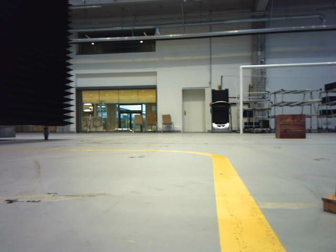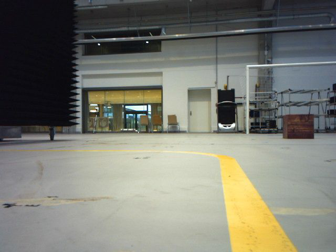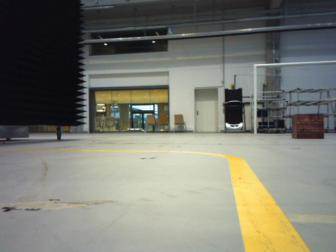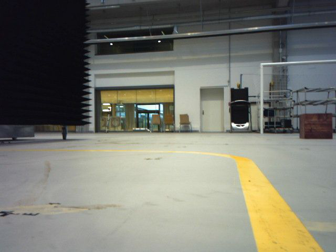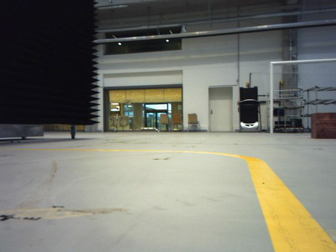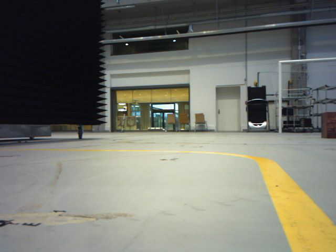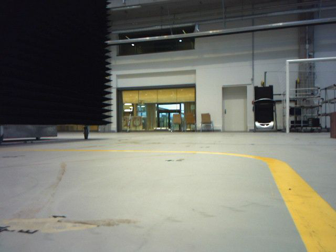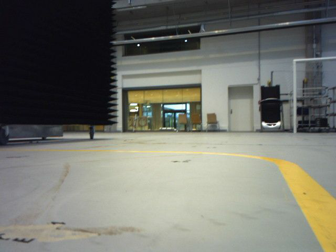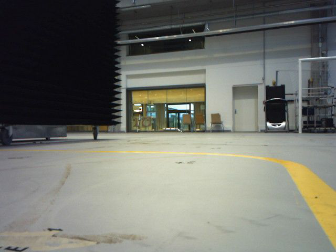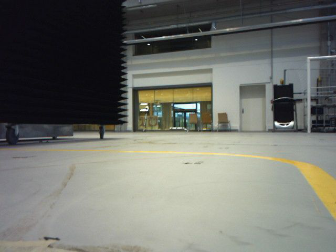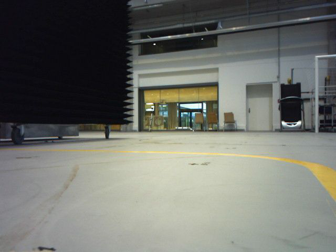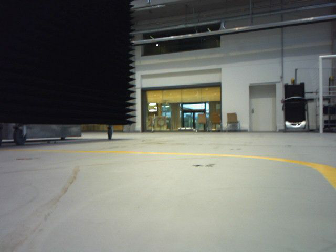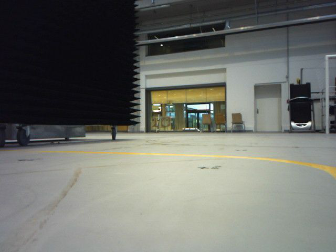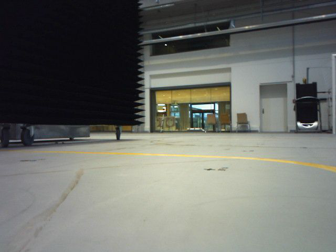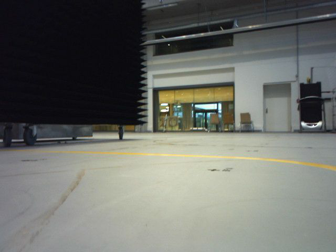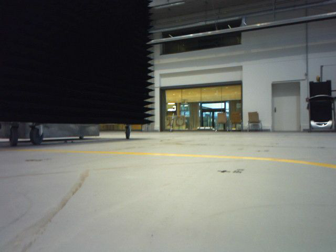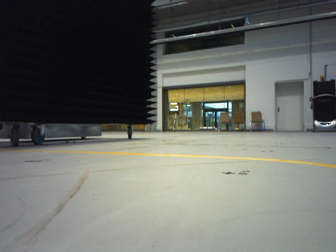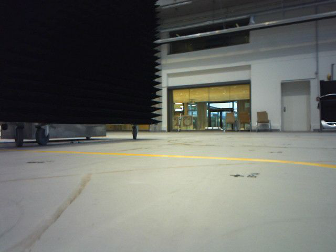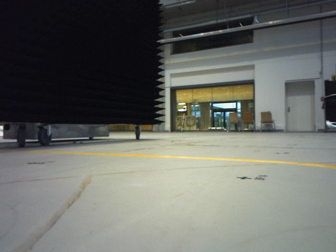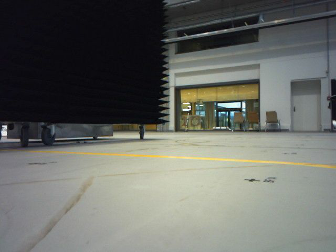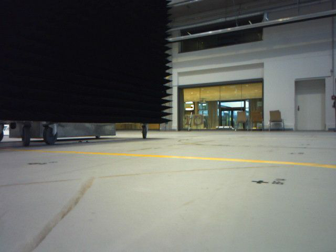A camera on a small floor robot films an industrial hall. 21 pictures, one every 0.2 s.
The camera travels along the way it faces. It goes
forward.
0.0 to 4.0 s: The camera pans to its left, which is counterclockwise from overhead, by about 20 degrees. It travels forward, about 0.8 m, so what stands in front looms larger.
The film runs forward here.
